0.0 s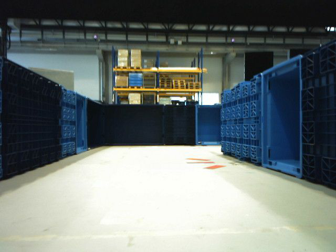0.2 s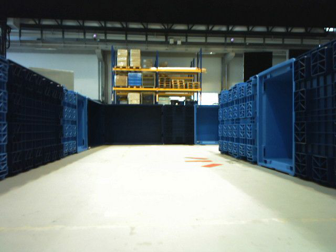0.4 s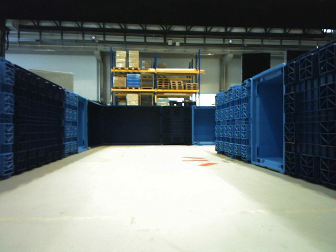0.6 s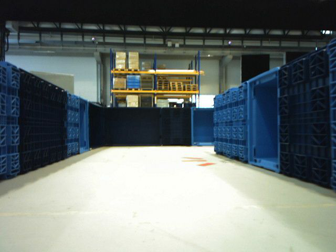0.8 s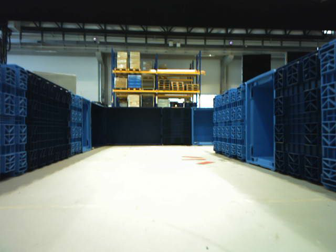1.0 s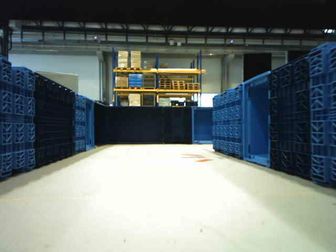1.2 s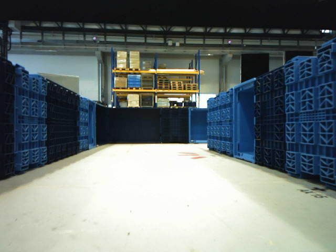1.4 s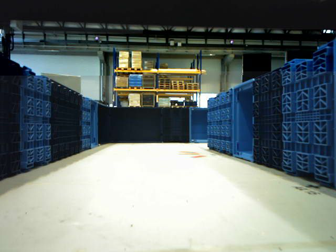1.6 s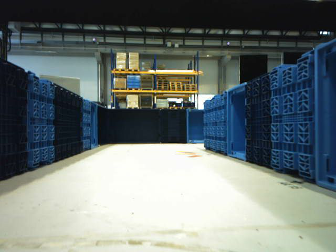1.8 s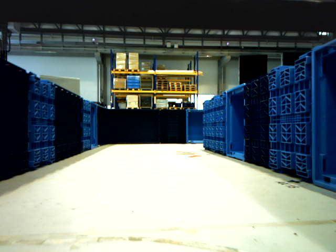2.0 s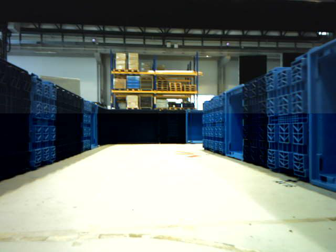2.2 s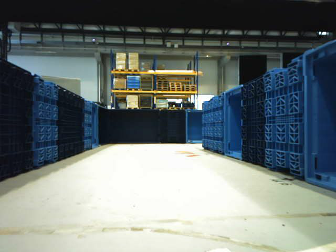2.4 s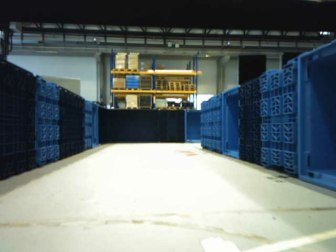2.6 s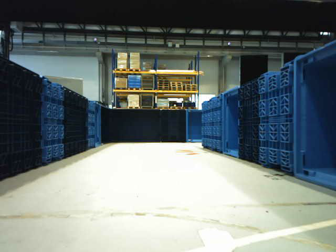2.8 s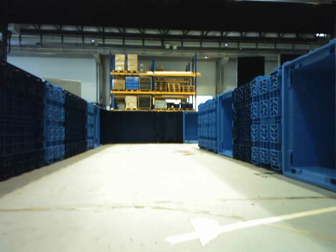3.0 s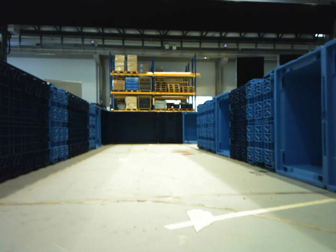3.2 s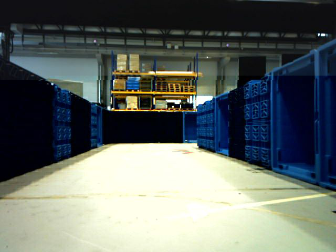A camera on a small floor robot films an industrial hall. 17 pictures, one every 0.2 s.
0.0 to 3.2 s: The camera travels backward, about 0.7 m, so what stands in front gets smaller.
The film runs backward here.
